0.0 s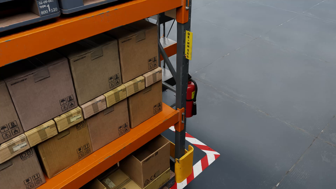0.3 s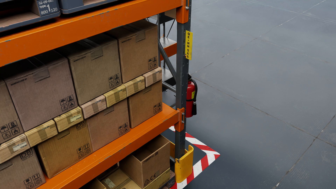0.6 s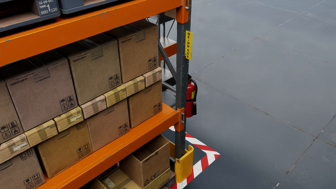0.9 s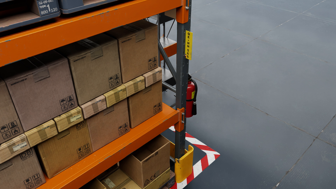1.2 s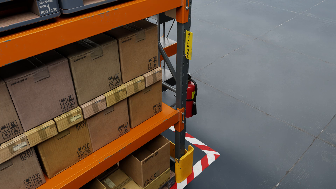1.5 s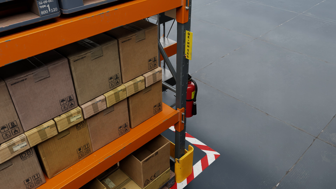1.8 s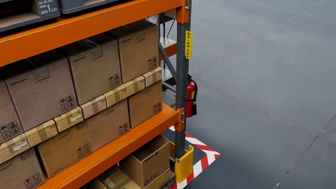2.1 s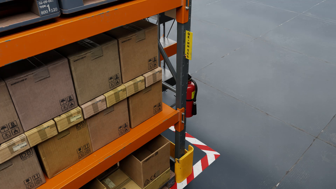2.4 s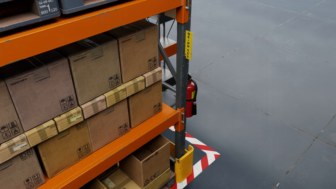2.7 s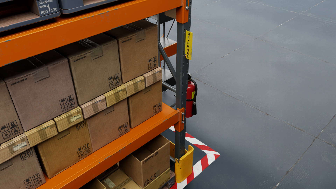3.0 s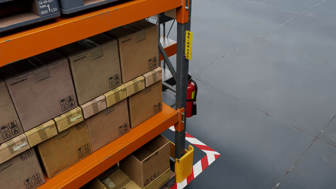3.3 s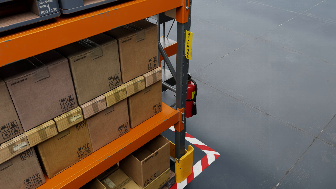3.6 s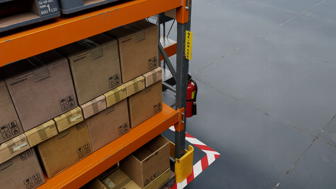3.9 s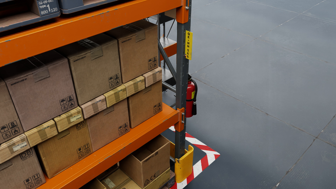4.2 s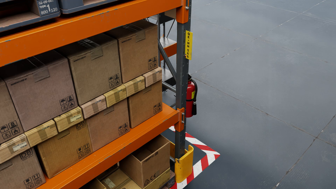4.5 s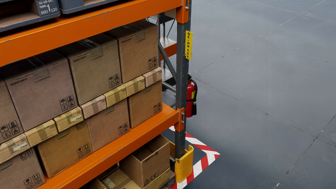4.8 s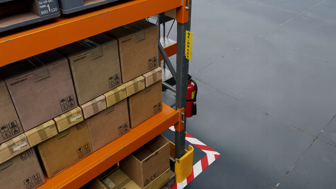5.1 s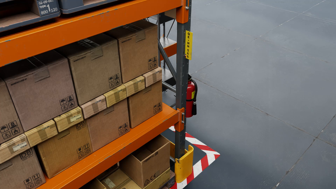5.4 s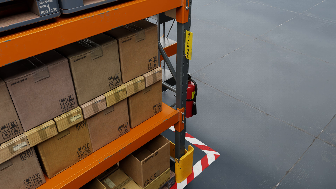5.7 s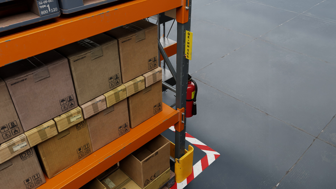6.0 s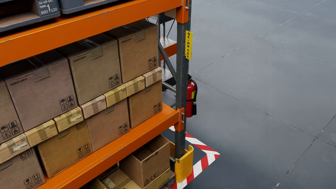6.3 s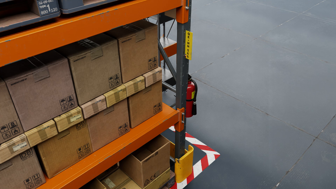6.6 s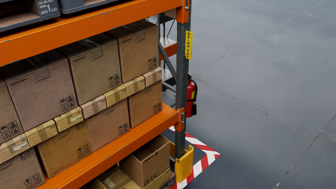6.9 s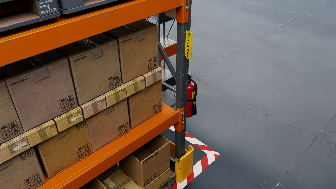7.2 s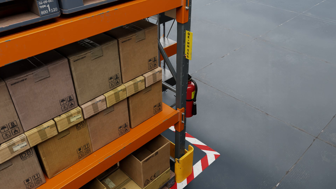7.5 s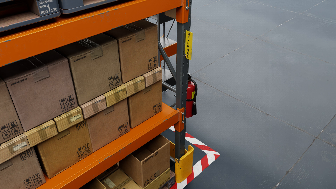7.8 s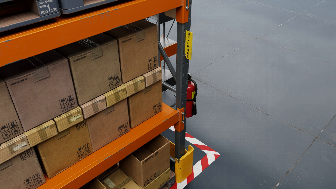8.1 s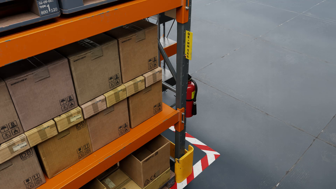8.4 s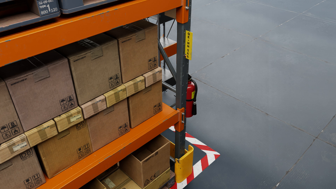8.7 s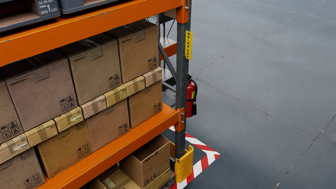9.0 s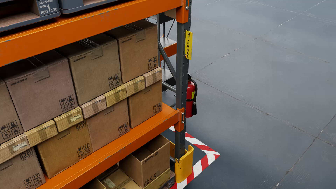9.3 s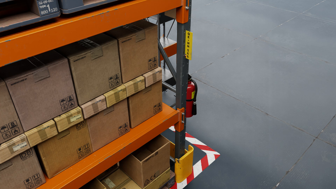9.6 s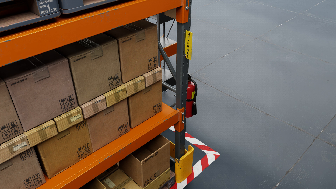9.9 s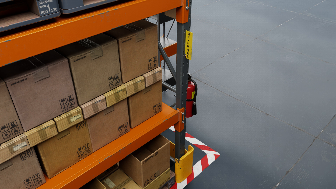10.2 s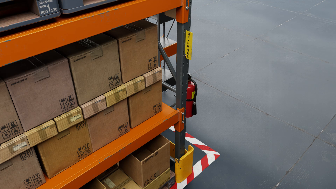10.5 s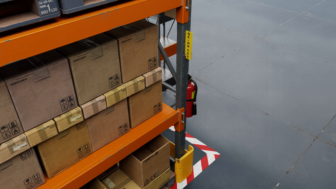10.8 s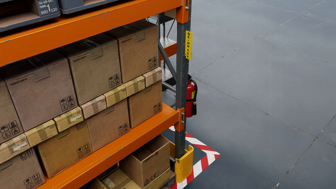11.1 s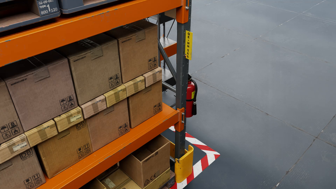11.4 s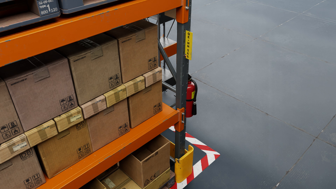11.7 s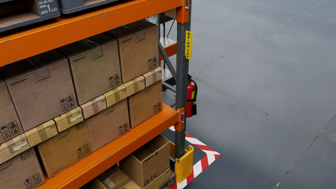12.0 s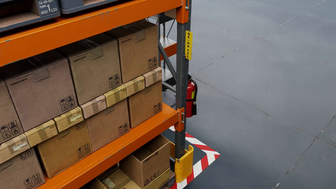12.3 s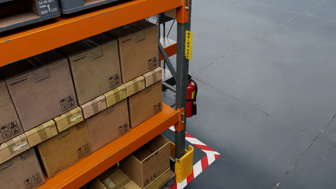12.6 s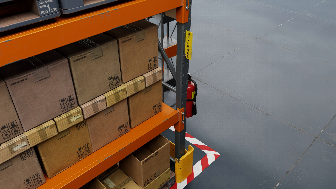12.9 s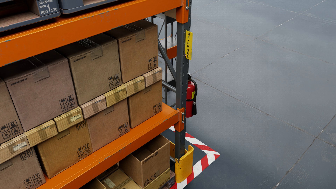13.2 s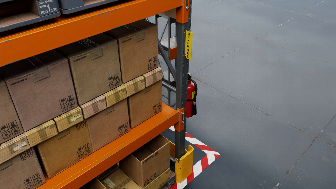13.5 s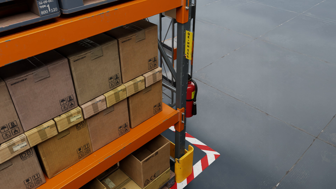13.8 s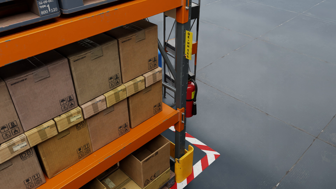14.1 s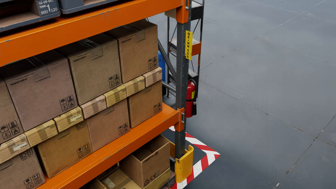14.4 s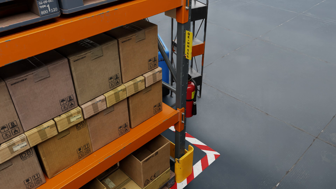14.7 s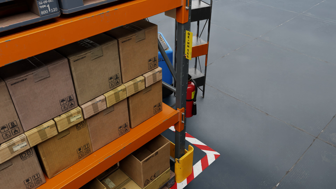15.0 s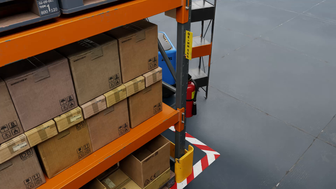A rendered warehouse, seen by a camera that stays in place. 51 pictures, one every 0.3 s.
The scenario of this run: A forklift runs into an object in its way.
